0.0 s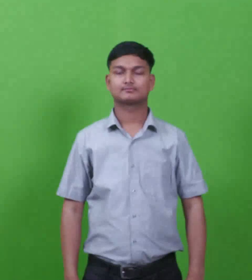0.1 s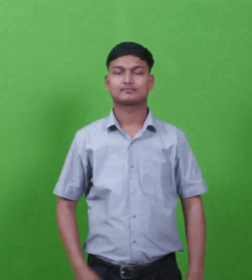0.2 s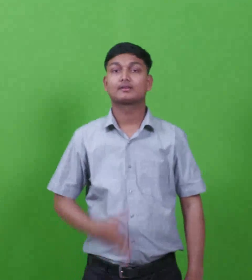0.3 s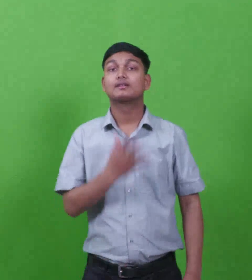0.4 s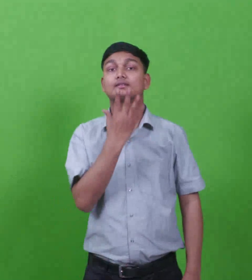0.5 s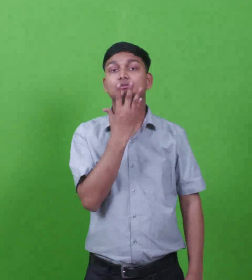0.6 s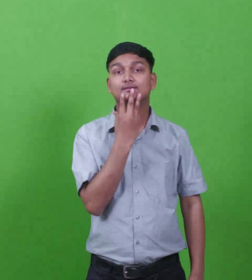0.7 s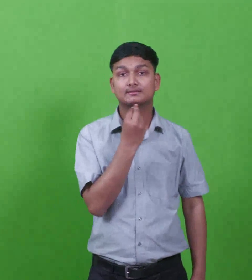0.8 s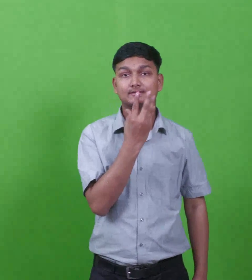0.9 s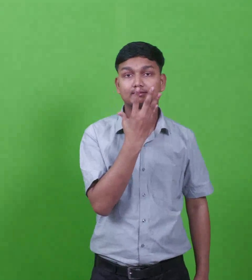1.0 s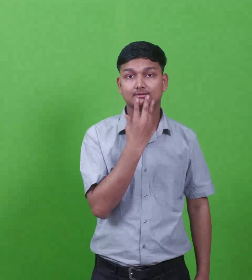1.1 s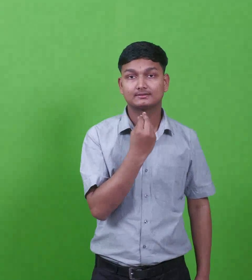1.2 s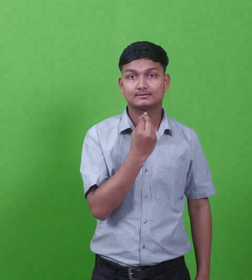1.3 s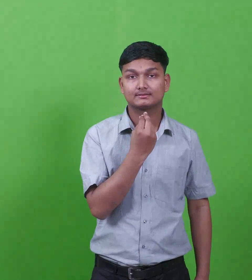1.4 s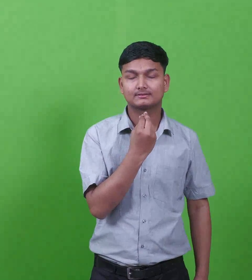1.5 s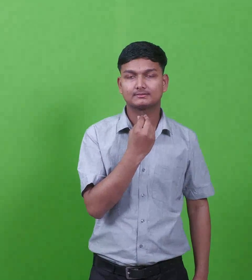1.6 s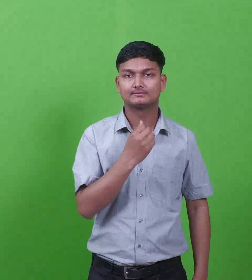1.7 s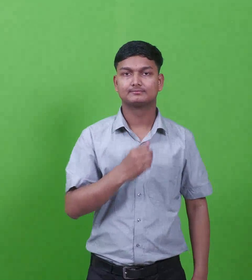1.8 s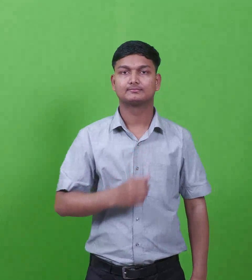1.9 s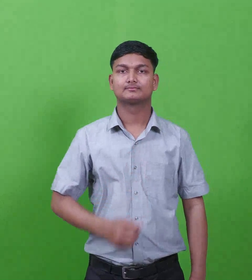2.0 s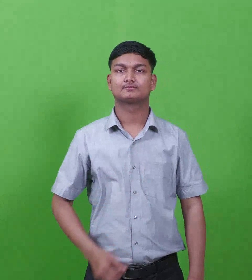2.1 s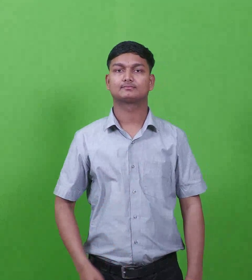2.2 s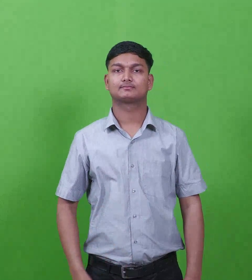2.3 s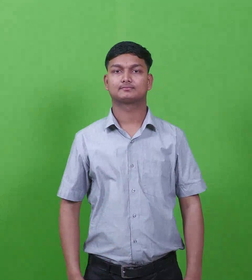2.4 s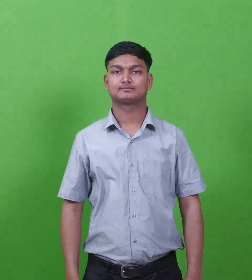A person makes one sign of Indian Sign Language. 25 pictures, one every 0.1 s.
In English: hebrew
